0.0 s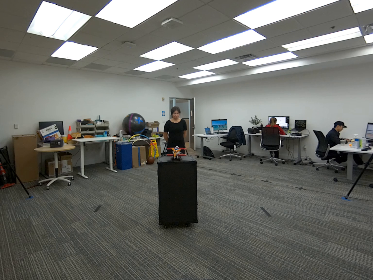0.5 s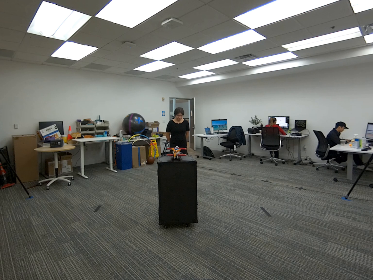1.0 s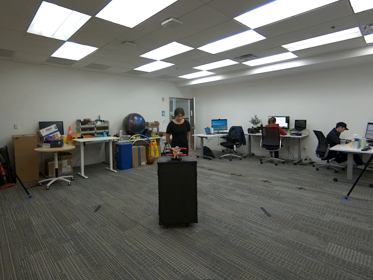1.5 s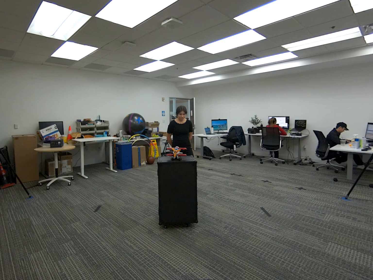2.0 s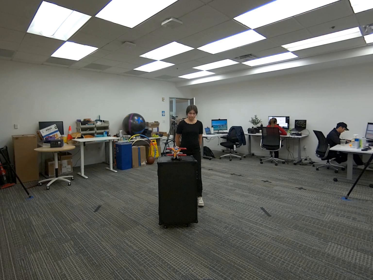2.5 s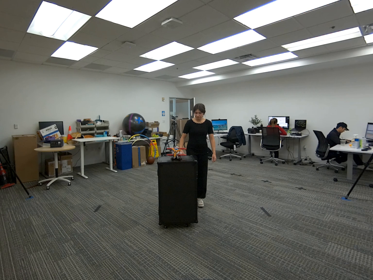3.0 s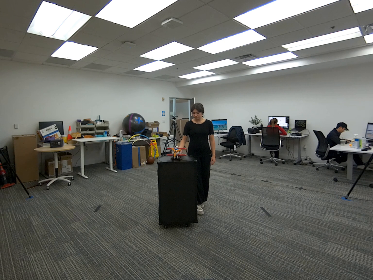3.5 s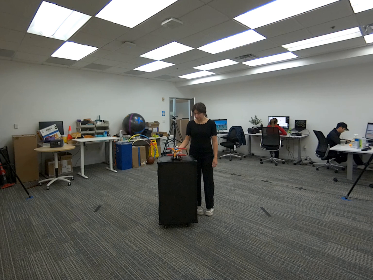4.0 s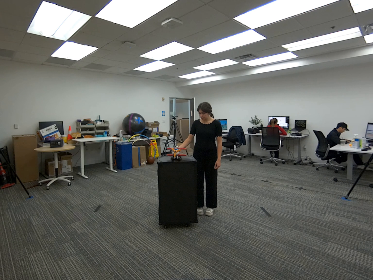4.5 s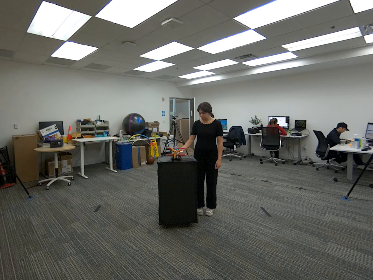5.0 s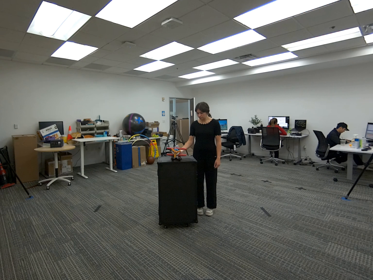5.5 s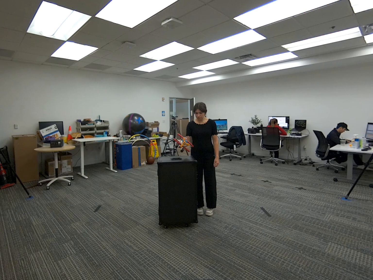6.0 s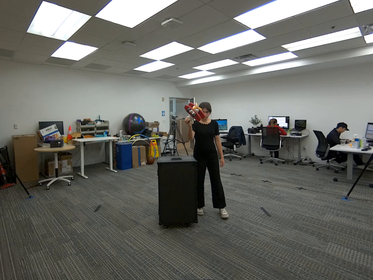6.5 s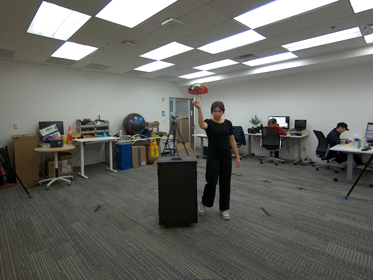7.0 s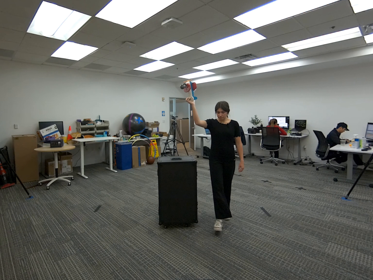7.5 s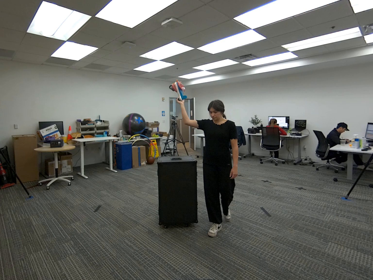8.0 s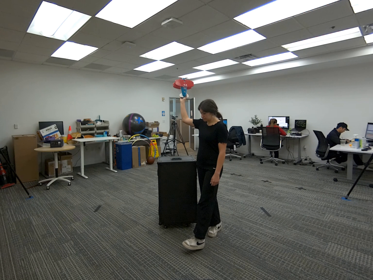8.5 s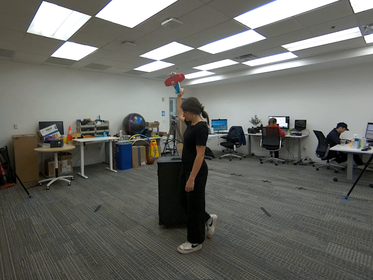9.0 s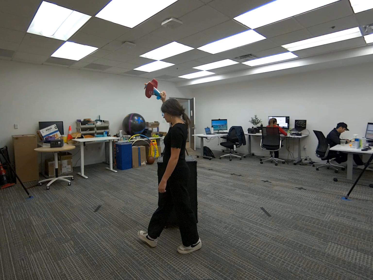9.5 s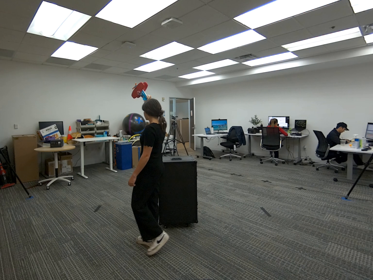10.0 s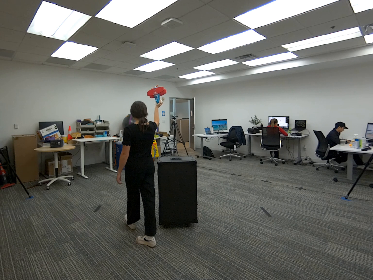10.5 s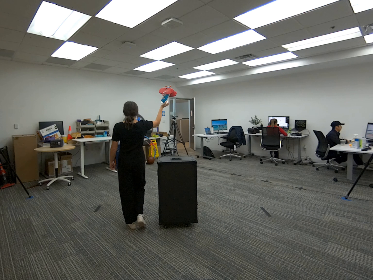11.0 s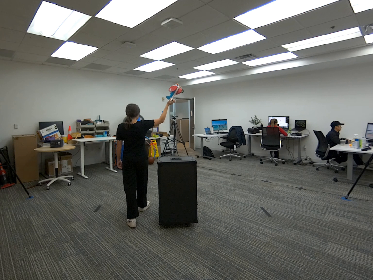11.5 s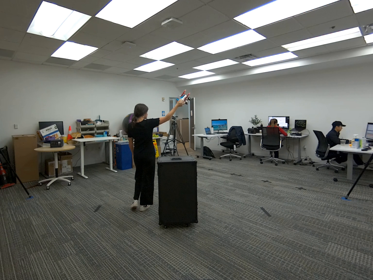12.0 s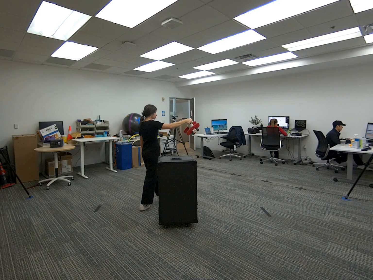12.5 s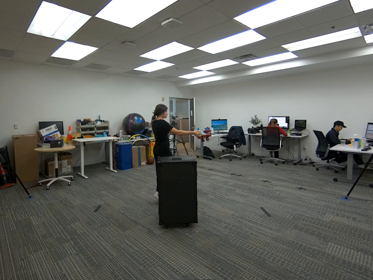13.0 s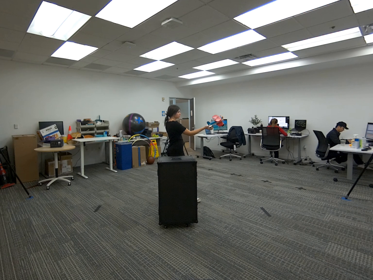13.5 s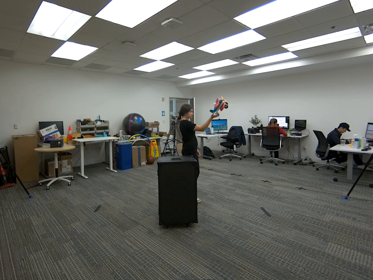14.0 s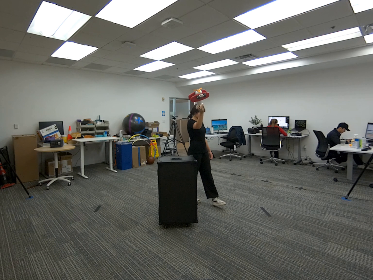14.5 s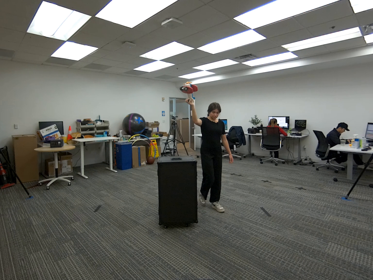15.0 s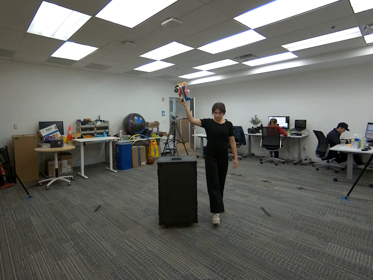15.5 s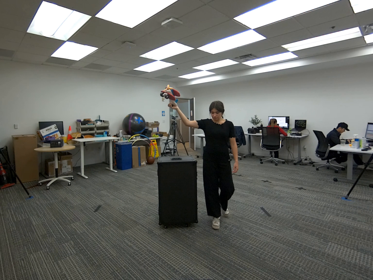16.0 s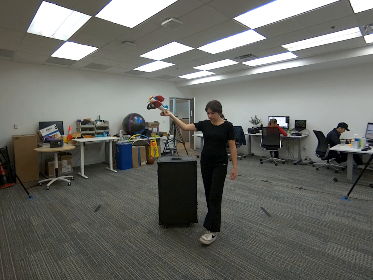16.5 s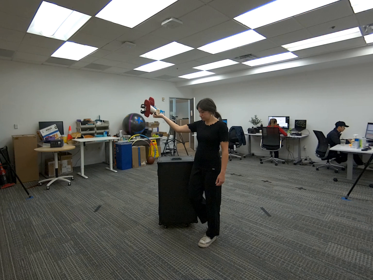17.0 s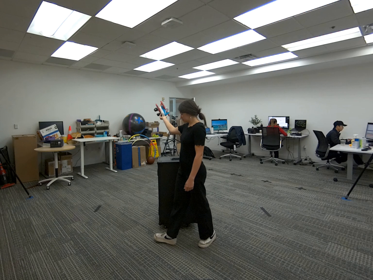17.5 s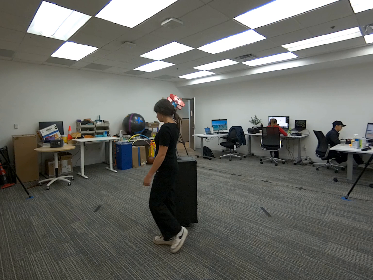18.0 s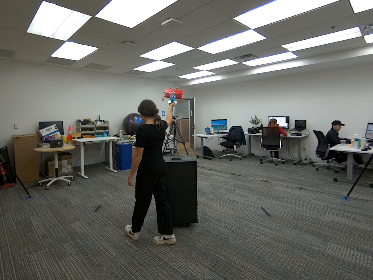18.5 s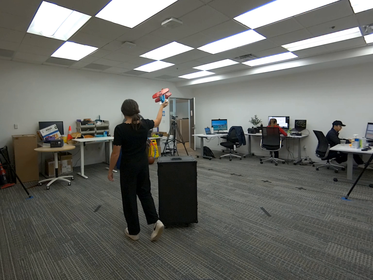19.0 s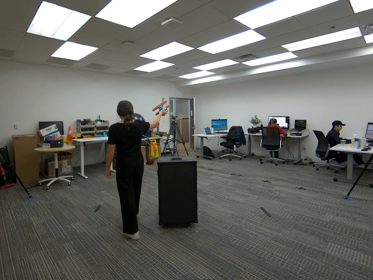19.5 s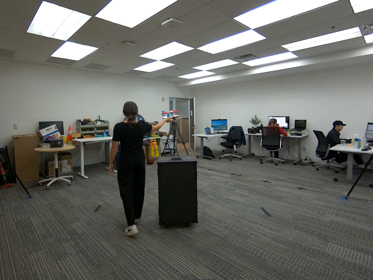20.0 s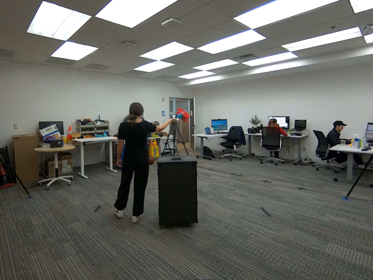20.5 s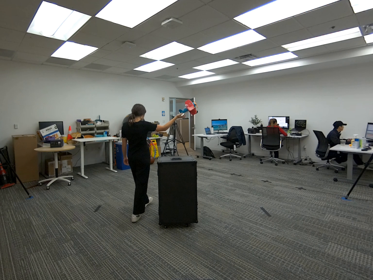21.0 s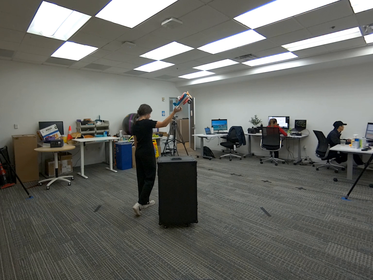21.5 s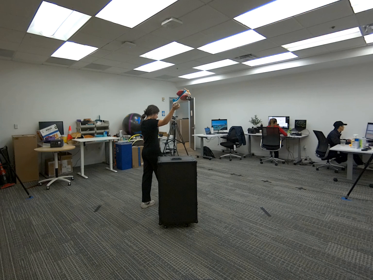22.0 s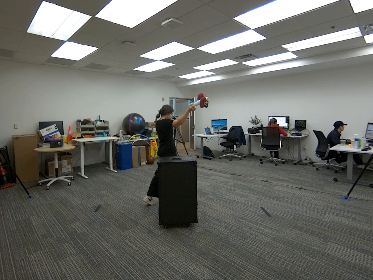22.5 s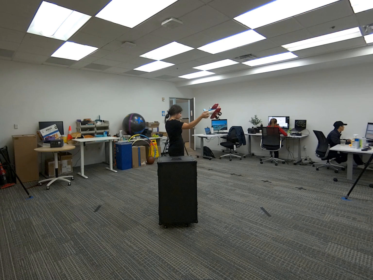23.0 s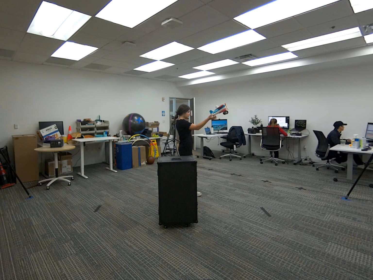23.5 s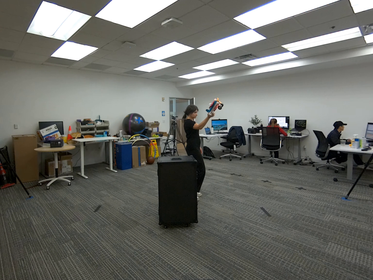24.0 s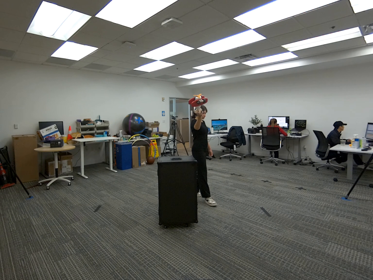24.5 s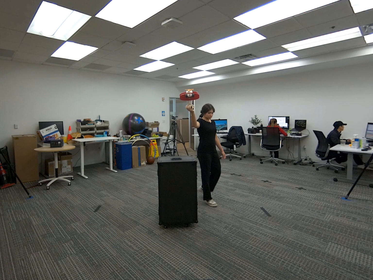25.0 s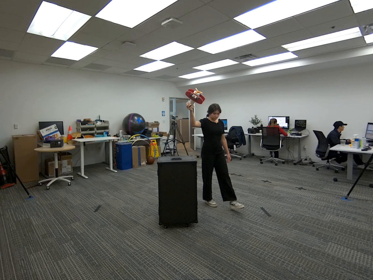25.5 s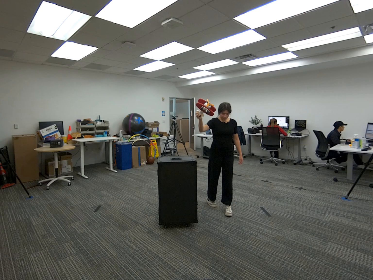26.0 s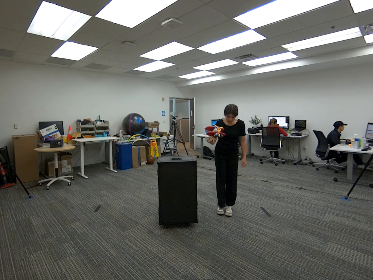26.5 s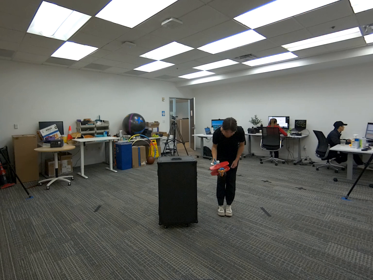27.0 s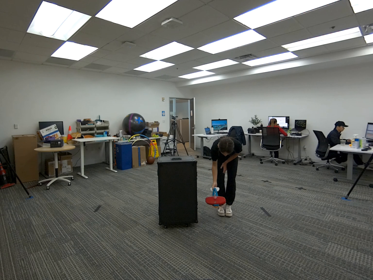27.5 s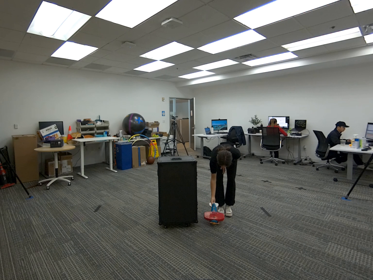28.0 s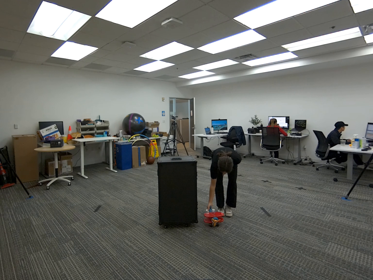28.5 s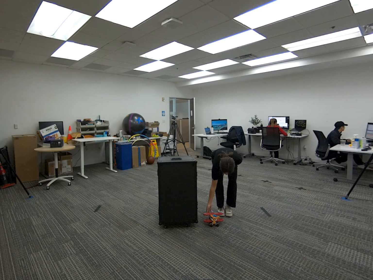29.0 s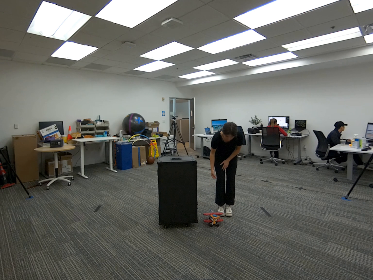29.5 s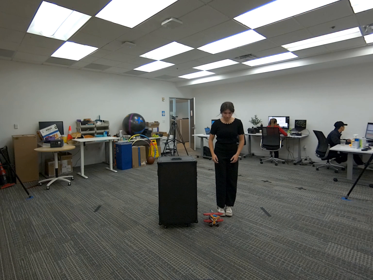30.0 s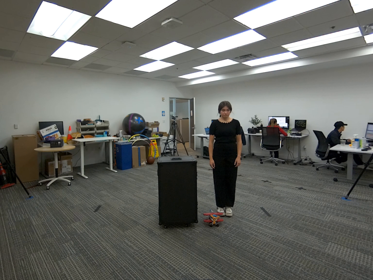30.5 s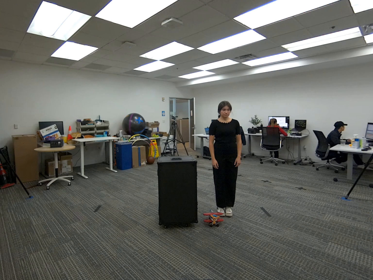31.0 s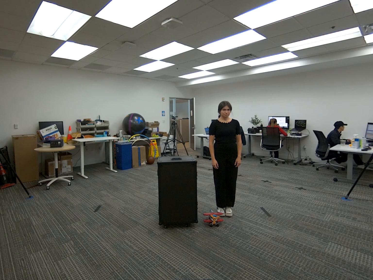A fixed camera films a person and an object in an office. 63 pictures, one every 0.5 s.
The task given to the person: Walk to the toy airplane on the g1 box, pick it up with your right hand, hold it in the air, walk around and place the airplane on the ground.
